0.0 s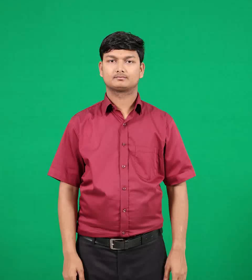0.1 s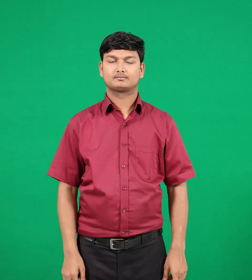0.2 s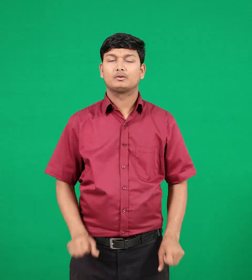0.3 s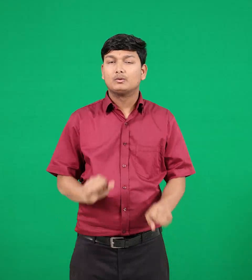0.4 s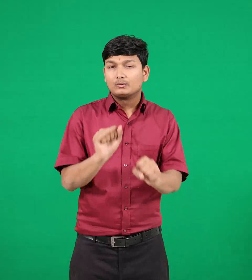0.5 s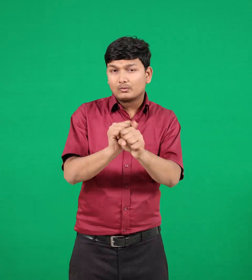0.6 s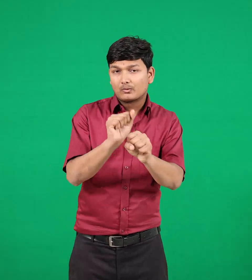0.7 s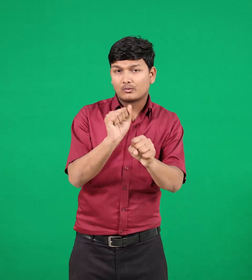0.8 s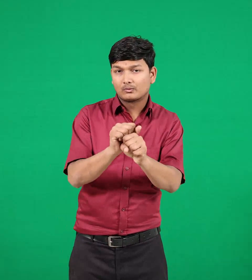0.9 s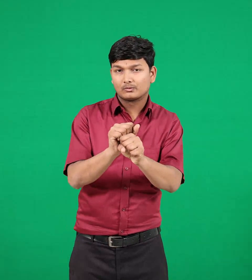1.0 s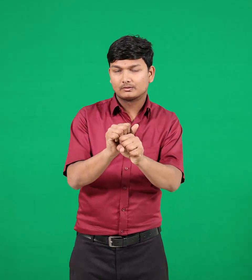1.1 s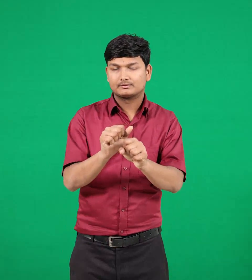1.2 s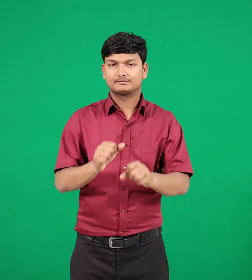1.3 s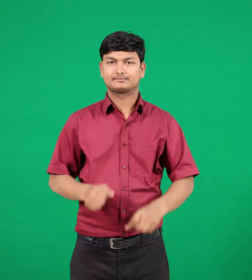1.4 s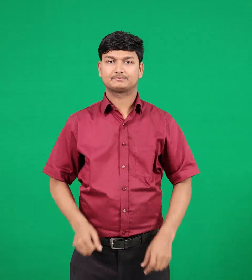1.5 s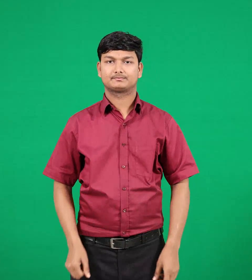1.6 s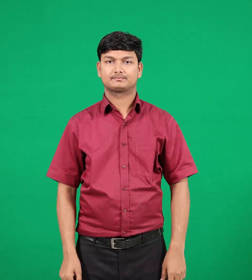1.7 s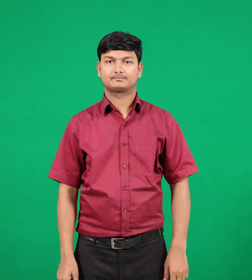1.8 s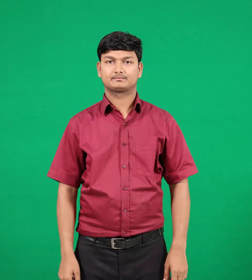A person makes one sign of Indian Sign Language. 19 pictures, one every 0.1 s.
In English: work
